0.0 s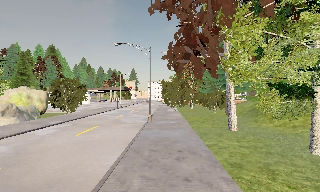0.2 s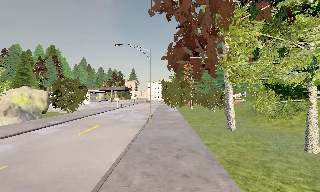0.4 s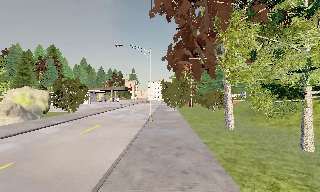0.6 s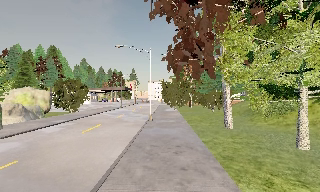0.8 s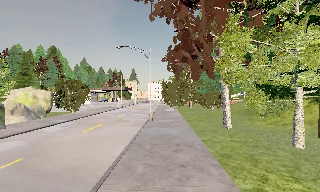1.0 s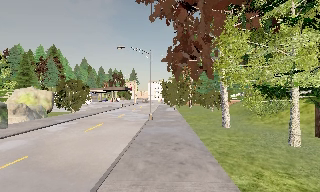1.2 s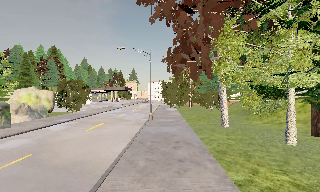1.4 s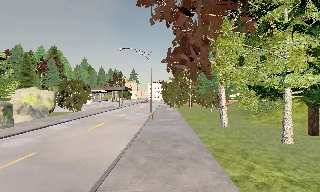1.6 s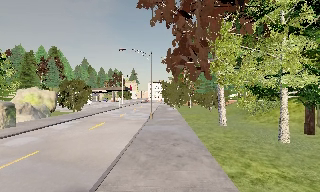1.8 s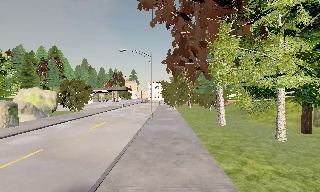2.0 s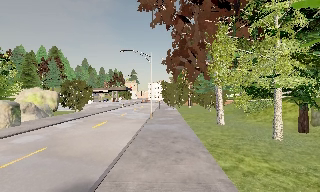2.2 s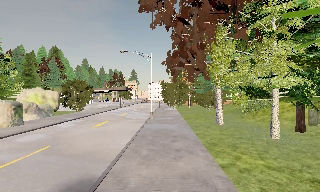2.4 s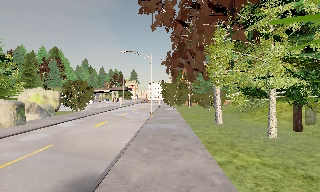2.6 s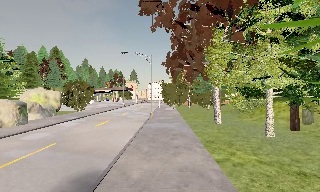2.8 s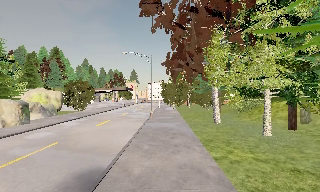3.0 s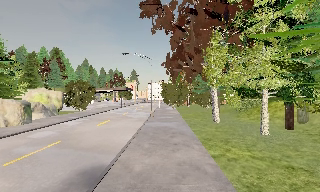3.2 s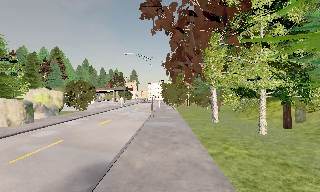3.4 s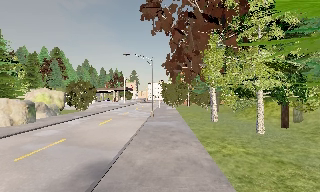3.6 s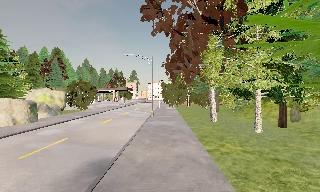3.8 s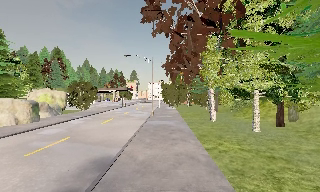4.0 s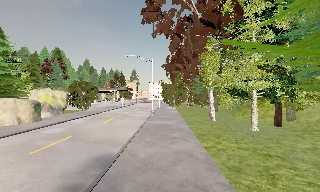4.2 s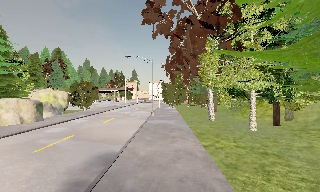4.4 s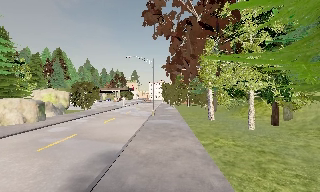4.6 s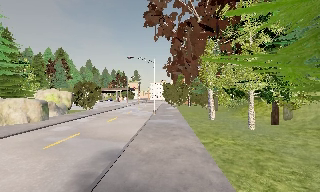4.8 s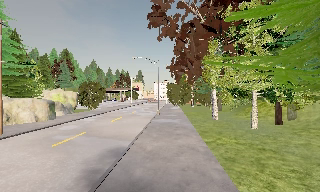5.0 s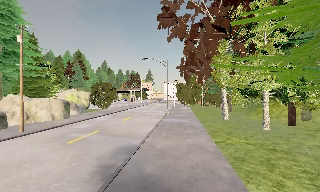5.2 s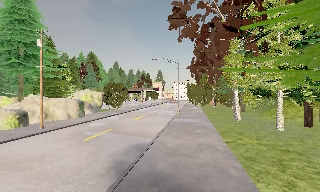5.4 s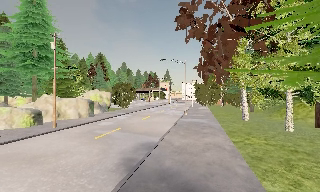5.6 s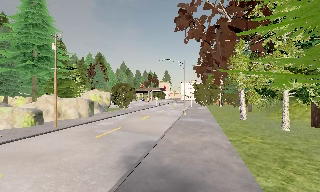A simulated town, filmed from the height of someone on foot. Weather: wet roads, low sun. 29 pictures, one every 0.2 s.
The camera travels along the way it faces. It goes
backward.
0.0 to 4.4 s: The camera travels backward, about 5 m, so what stands in front gets smaller.
4.4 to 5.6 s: The scene slides to the right, as the camera pans about 10 degrees to its left. It travels backward, about 1.5 m, so what stands in front gets smaller.
The film runs backward here.
